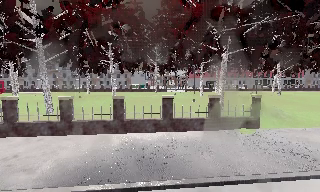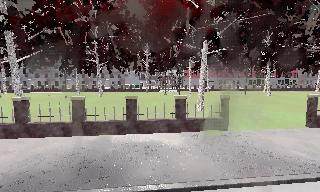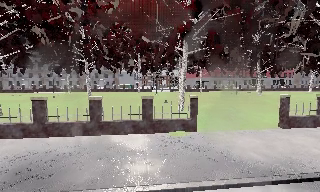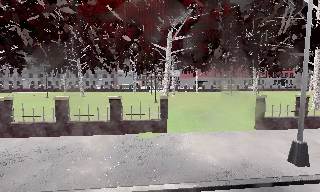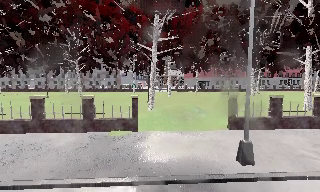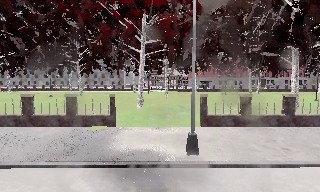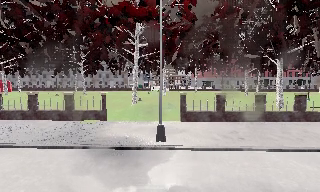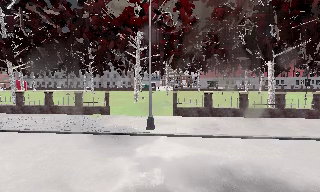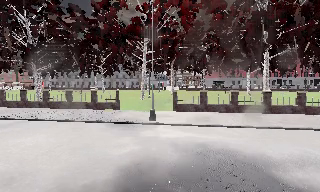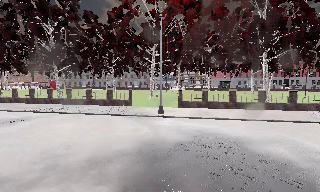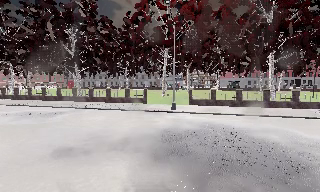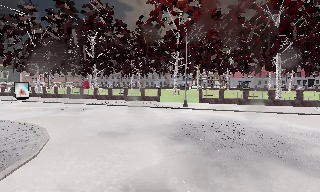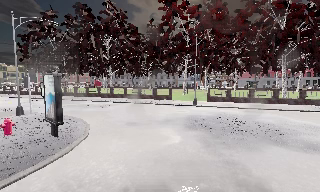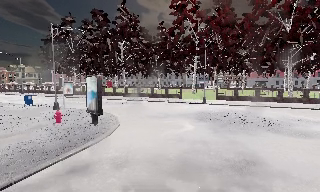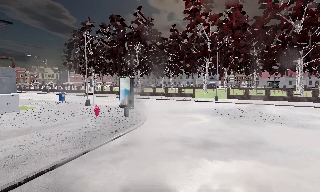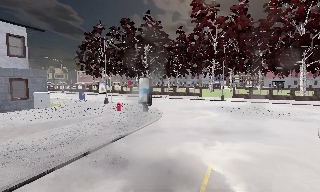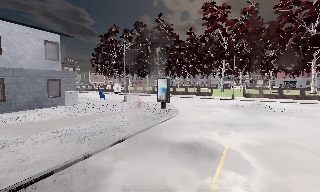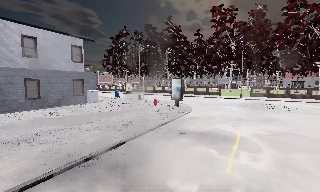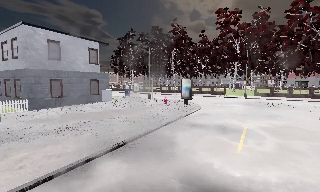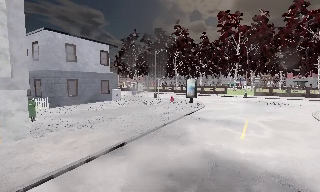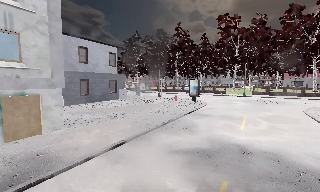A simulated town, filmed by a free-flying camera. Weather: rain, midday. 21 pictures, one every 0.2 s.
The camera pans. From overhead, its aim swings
counterclockwise.
0.0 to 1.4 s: The camera pans to its left, which is counterclockwise from overhead, by about 10 degrees. It travels to its right, about 11 m, so close, fixed things drift to the left.
1.4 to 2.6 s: The camera swings to its left by about 15 degrees, and the scene slides to the right. It travels backward, about 11 m, so what stands in front gets smaller.
2.6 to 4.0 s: The camera travels backward and to its left, about 12 m, so what stands in front gets smaller.
The film runs backward here.
